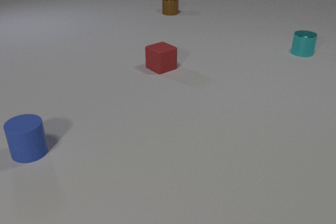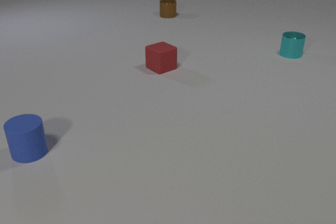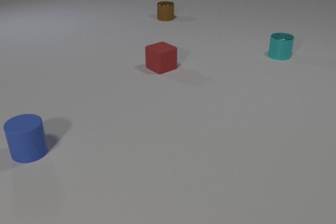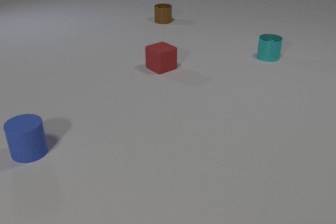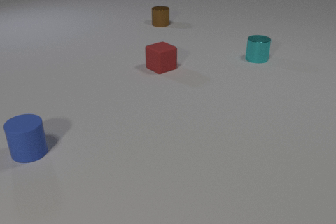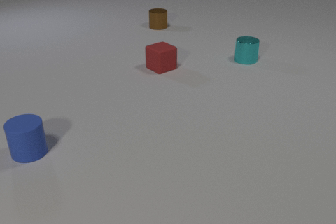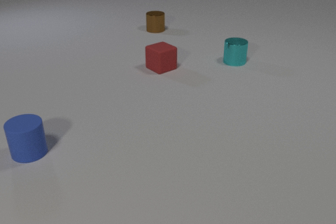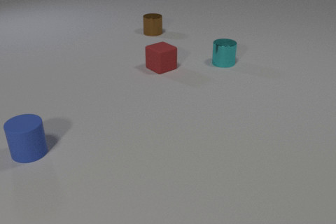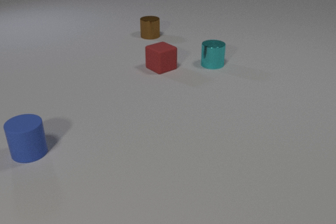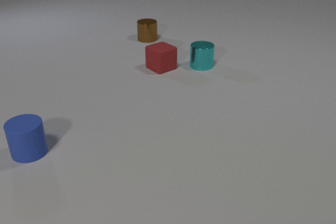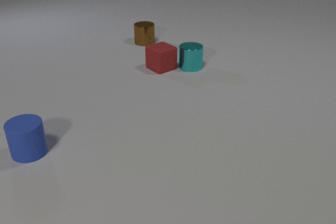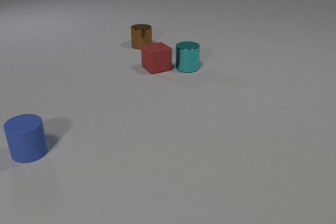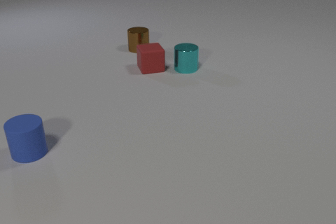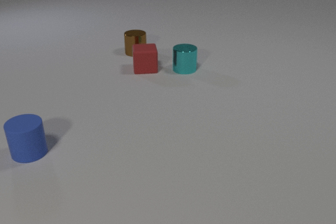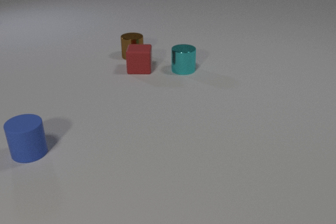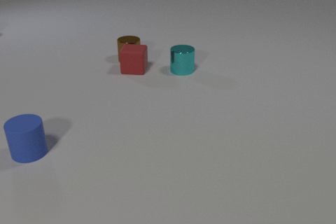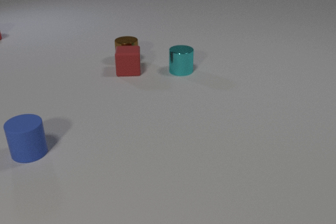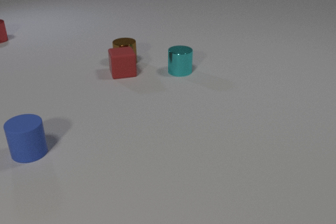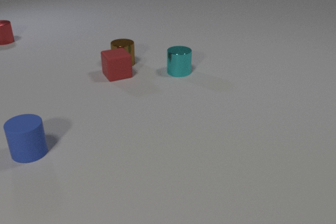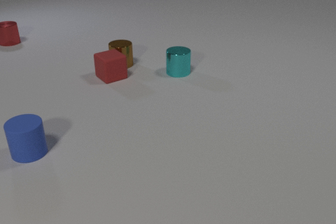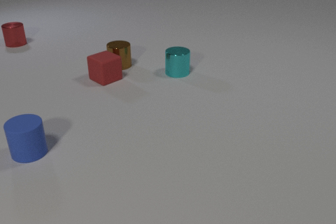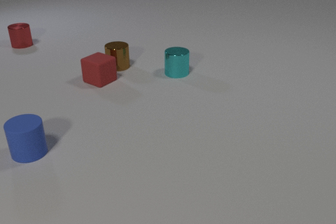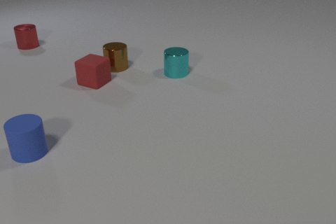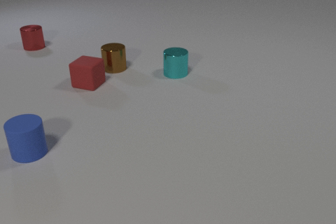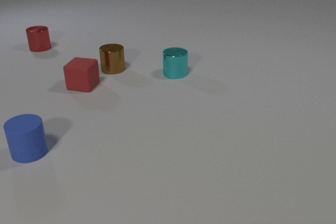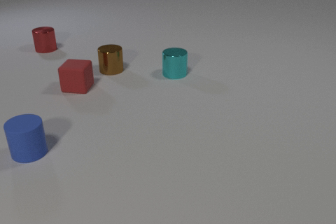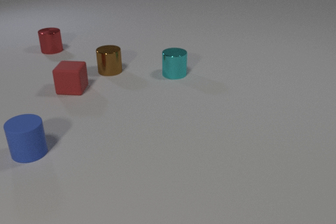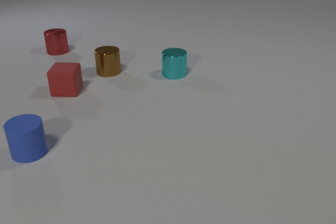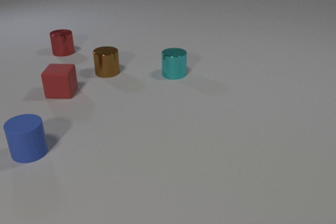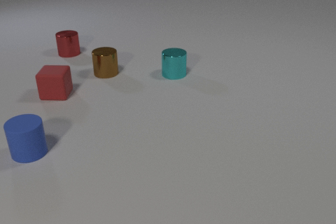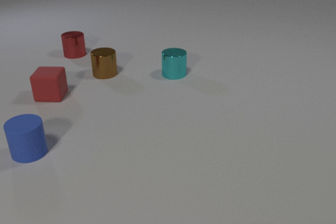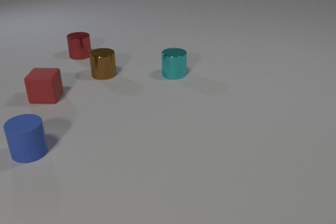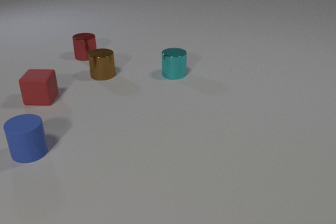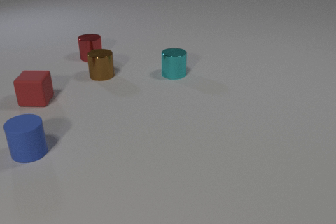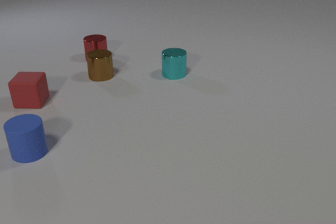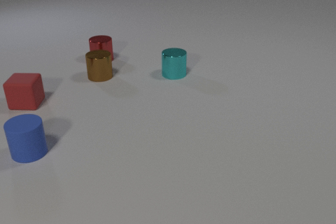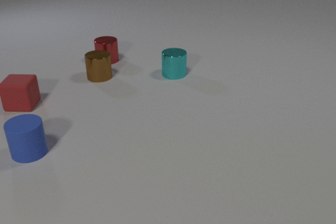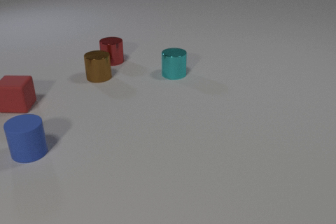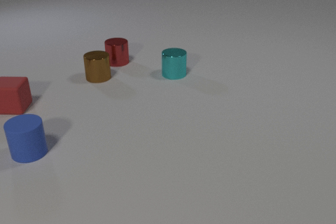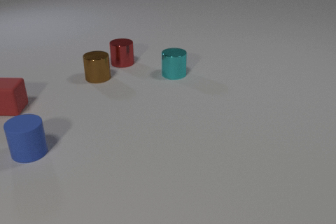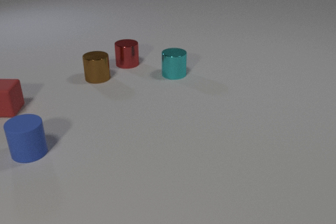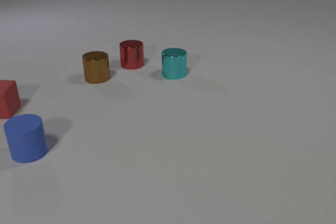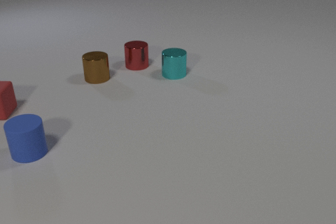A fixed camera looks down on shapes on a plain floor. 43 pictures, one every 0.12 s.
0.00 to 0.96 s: The cyan metal cylinder slides to the left and toward the camera. The brown metal cylinder slides toward the camera.
0.96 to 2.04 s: The cyan metal cylinder slides to the left and toward the camera. The red rubber cube slides to the left, spins so that its near face slides to the left, clockwise seen from above. The brown metal cylinder slides toward the camera. The red metal cylinder comes in at the left edge, slides toward the camera and to the right. The cyan metal cylinder and the red rubber cube collide. The red rubber cube and the brown metal cylinder collide.
2.04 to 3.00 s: The cyan metal cylinder slides toward the camera and to the left. The red rubber cube slides to the left and toward the camera, spins counterclockwise seen from above by about 60 degrees, its near face sliding to the right. The brown metal cylinder slides toward the camera and to the left. The red metal cylinder slides to the right and toward the camera.
3.00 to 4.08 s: The red rubber cube slides to the left and toward the camera. The brown metal cylinder slides toward the camera and to the left. The red metal cylinder slides to the right and toward the camera.
4.08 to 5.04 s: The red rubber cube slides to the left. The brown metal cylinder moves, and ends about where it began. The red metal cylinder slides to the right and toward the camera.
What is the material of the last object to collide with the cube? metal.
How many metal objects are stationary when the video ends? 1.
Are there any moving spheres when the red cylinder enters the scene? no.
